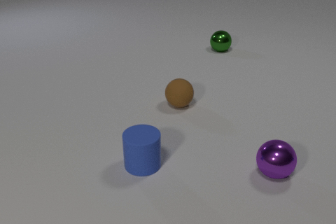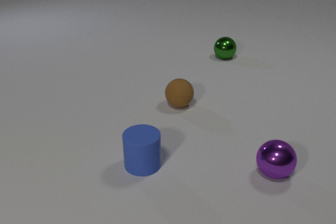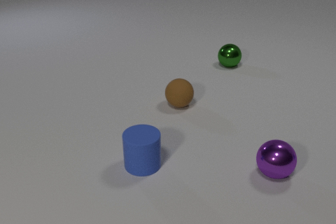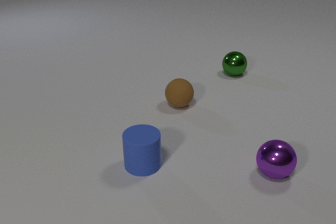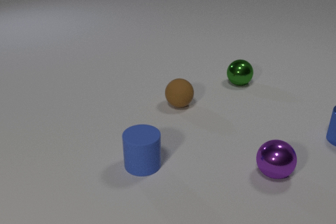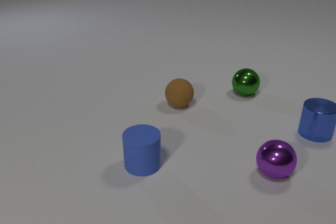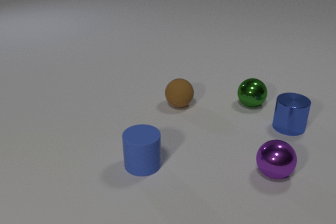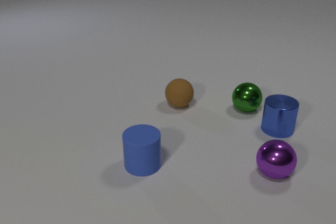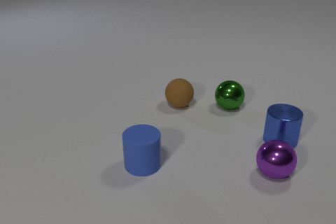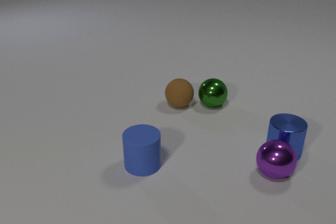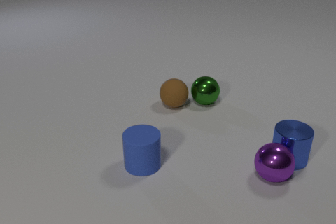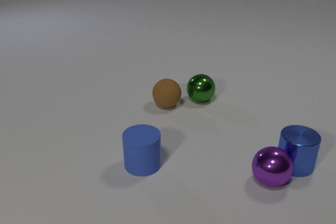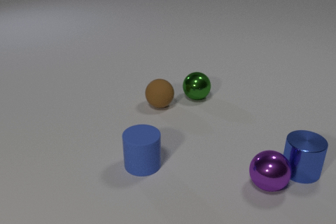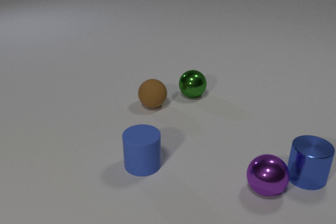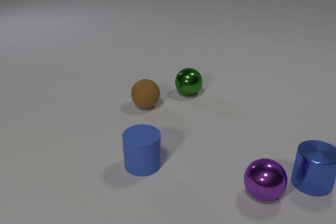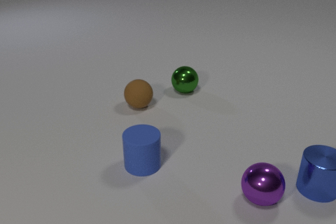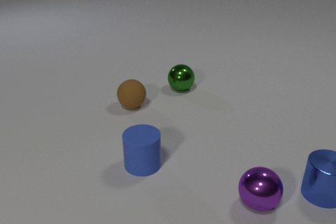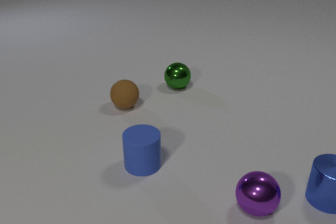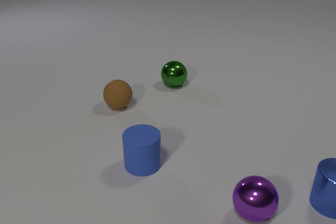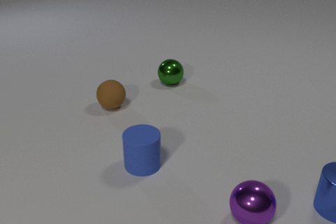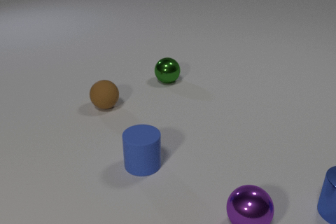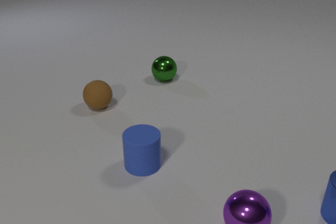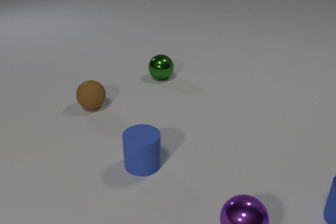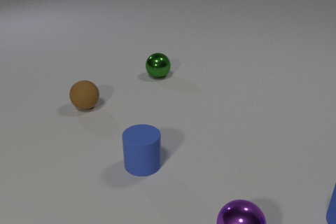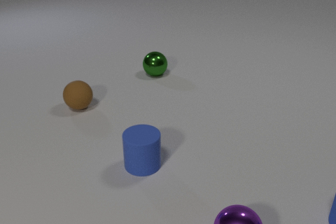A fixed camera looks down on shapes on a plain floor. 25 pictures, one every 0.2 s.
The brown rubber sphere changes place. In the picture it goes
to the left.
The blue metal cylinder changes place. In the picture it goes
toward the camera.
0.0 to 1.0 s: The blue metal cylinder comes in at the right edge, slides to the left. The green metal sphere rolls toward the camera.
1.0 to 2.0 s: The blue metal cylinder slides toward the camera and to the left. The green metal sphere rolls to the left and toward the camera. The blue metal cylinder and the green metal sphere collide. The blue metal cylinder and the purple metal sphere collide. The green metal sphere and the brown rubber sphere collide.
2.0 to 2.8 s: The blue metal cylinder slides toward the camera and to the right. The green metal sphere rolls away from the camera and to the left. The brown rubber sphere rolls to the left. The purple metal sphere rolls toward the camera.
2.8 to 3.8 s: The blue metal cylinder slides toward the camera and to the right. The green metal sphere rolls away from the camera and to the left. The brown rubber sphere rolls to the left. The purple metal sphere rolls toward the camera.
3.8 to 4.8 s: The blue metal cylinder slides toward the camera and to the right. The green metal sphere rolls away from the camera and to the left. The brown rubber sphere rolls to the left. The purple metal sphere rolls toward the camera.
How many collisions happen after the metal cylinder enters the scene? 3.
Are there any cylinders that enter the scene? yes.
What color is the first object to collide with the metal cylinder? green.
